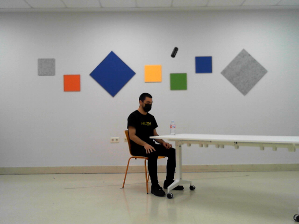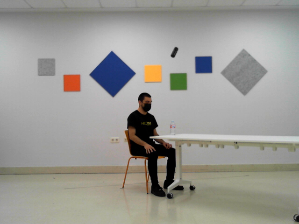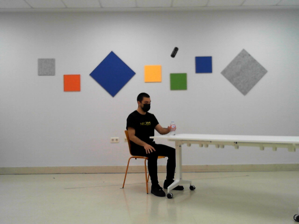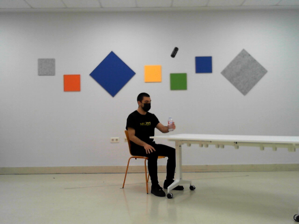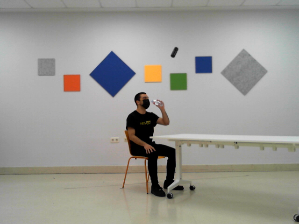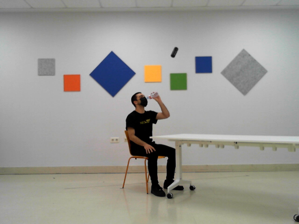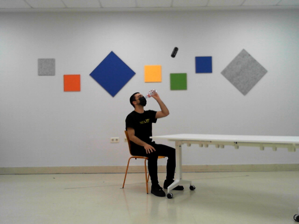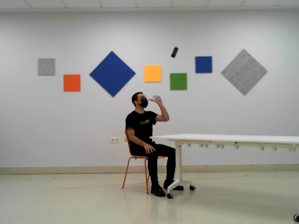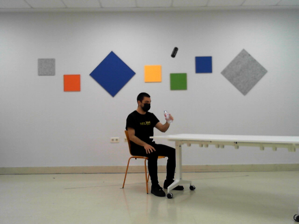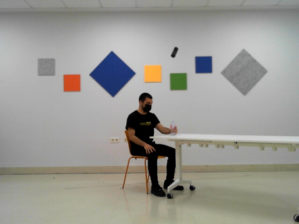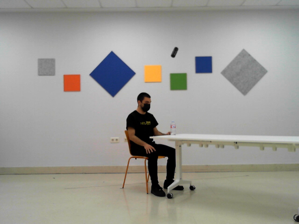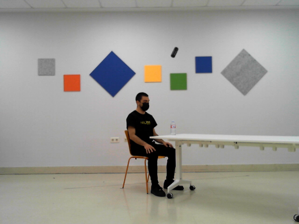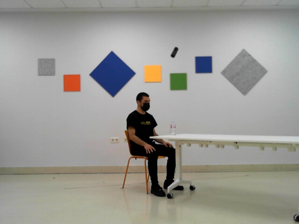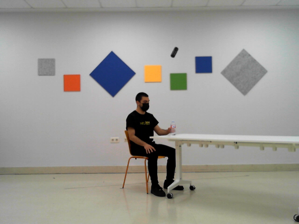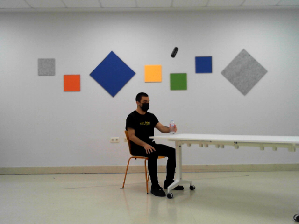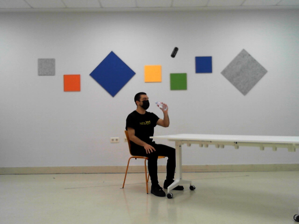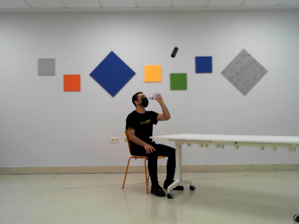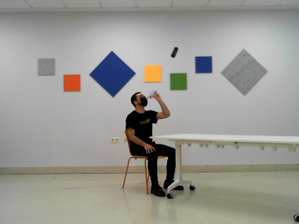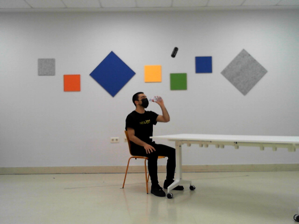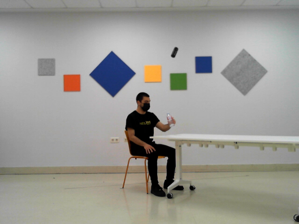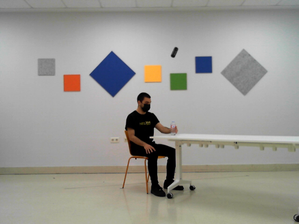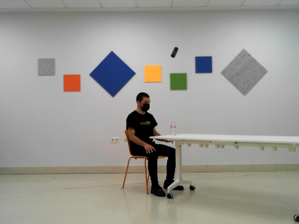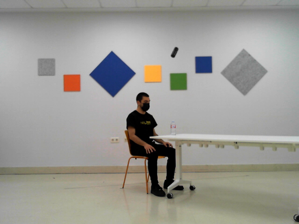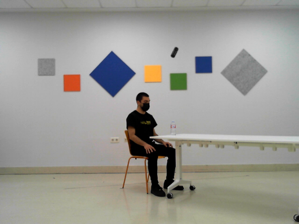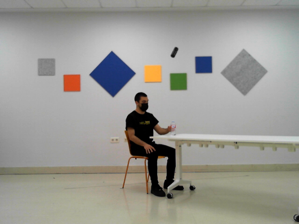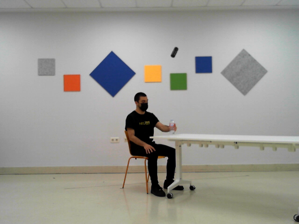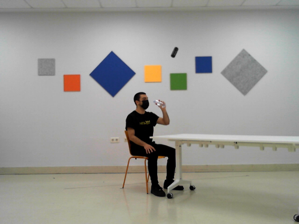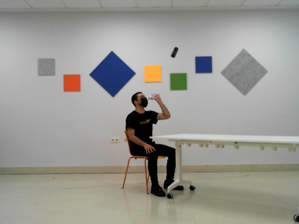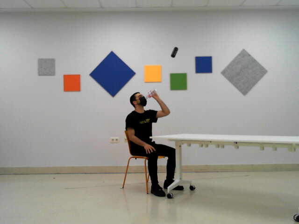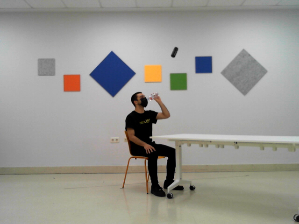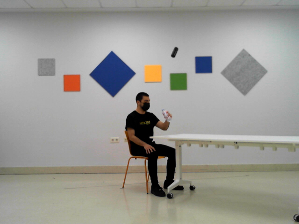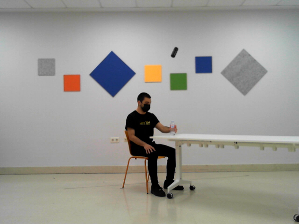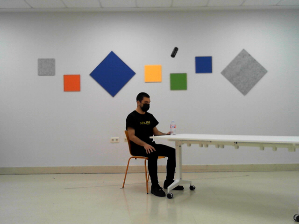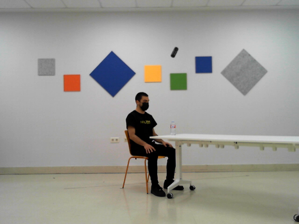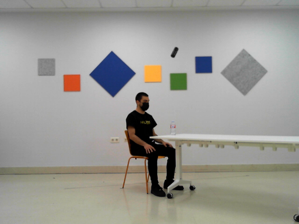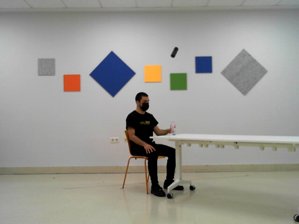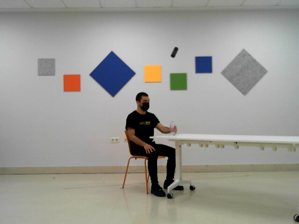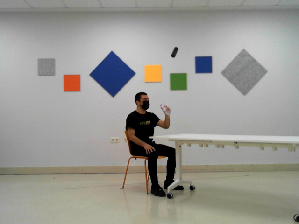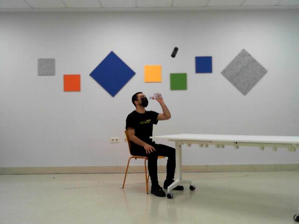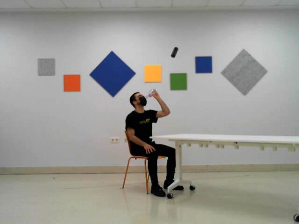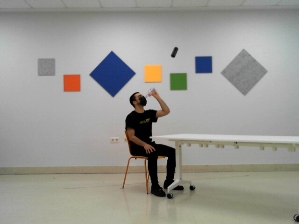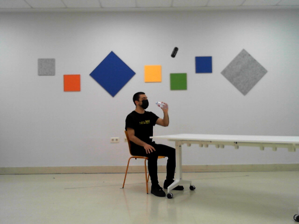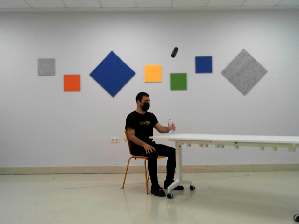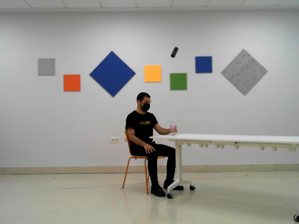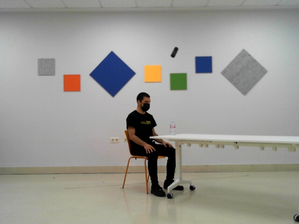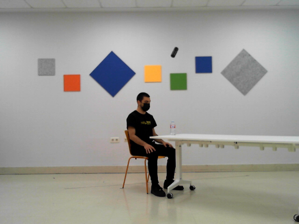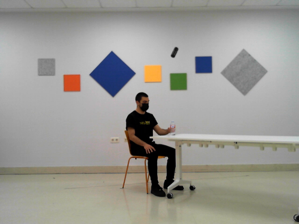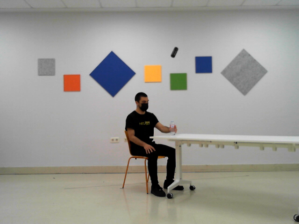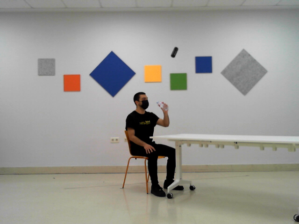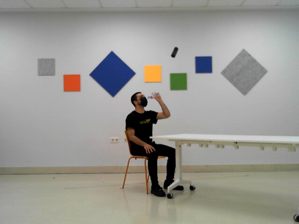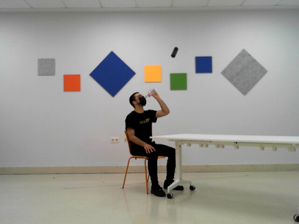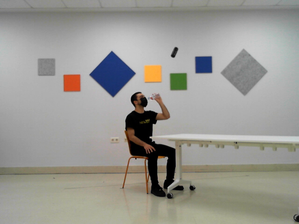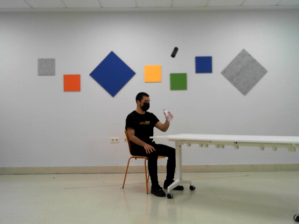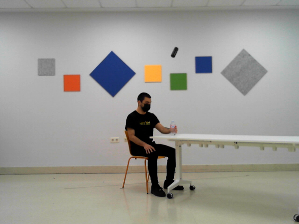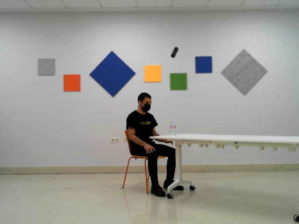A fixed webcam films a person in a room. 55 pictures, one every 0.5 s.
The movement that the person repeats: Drink from a bottle, left hand.
